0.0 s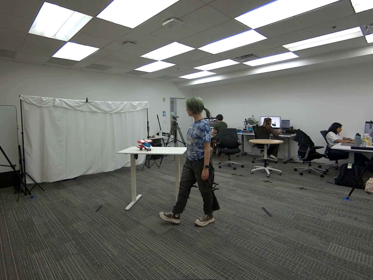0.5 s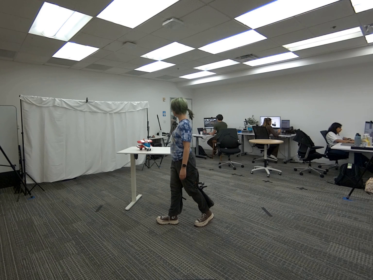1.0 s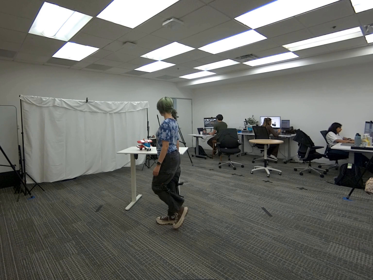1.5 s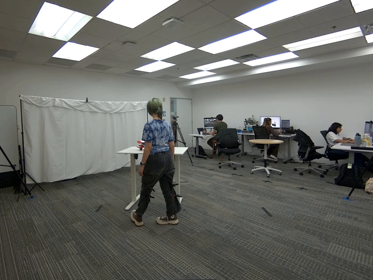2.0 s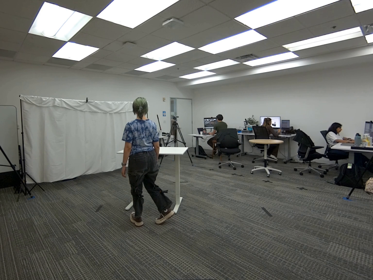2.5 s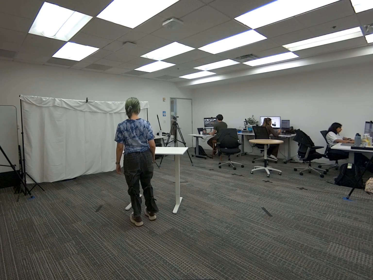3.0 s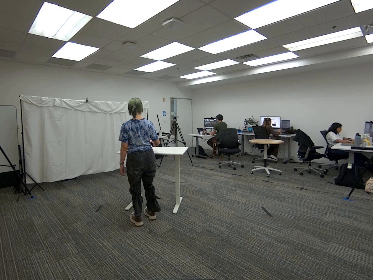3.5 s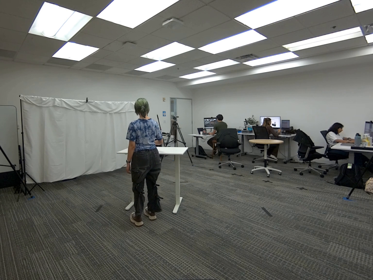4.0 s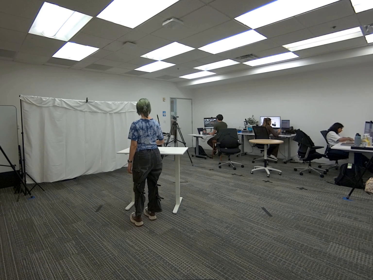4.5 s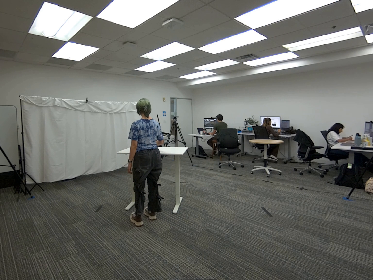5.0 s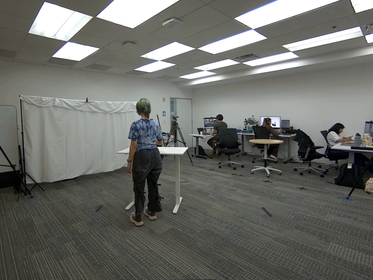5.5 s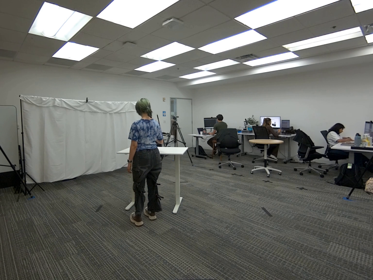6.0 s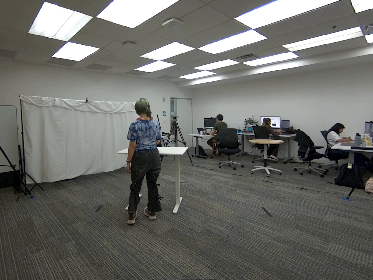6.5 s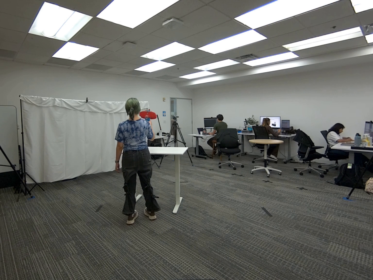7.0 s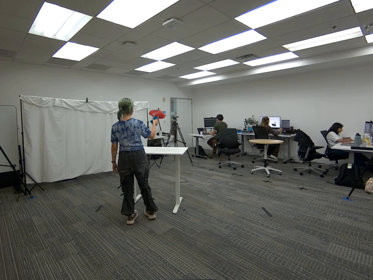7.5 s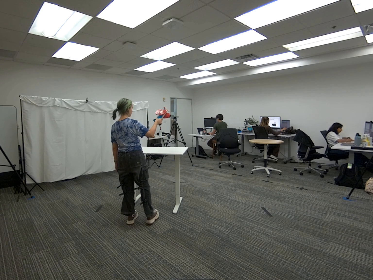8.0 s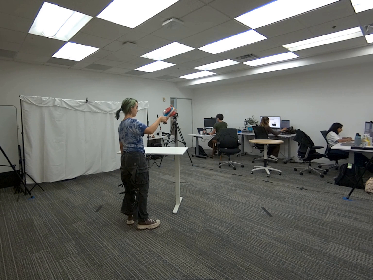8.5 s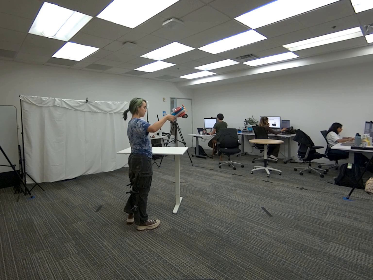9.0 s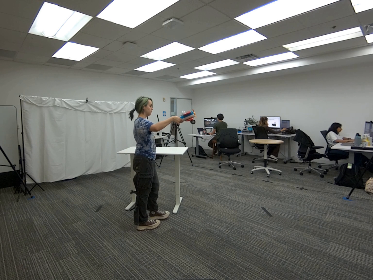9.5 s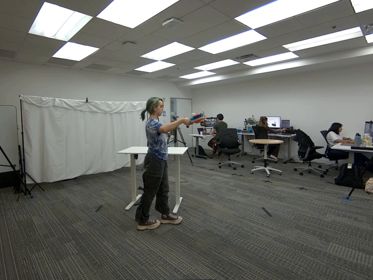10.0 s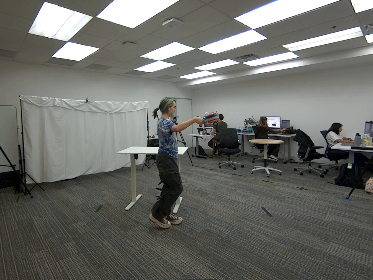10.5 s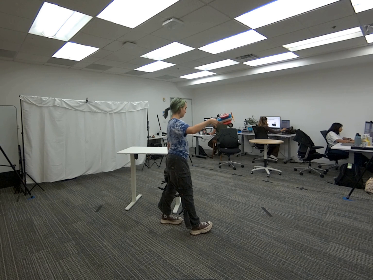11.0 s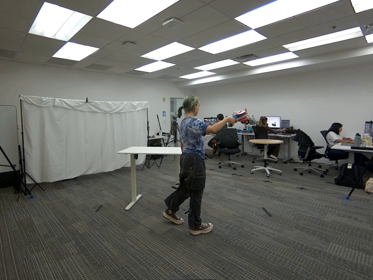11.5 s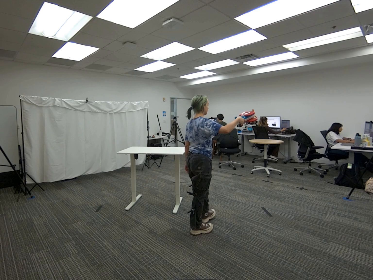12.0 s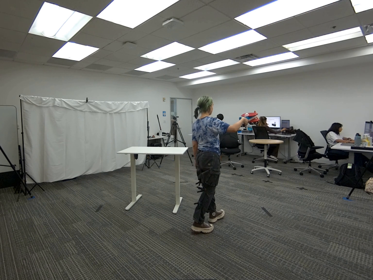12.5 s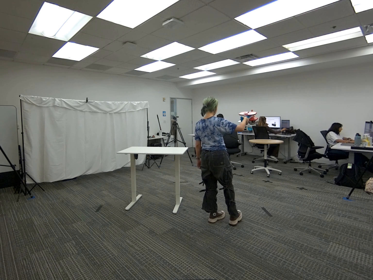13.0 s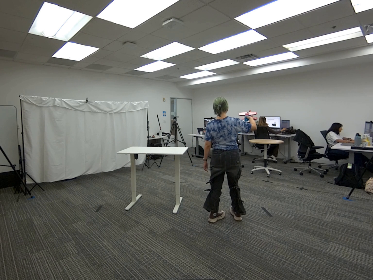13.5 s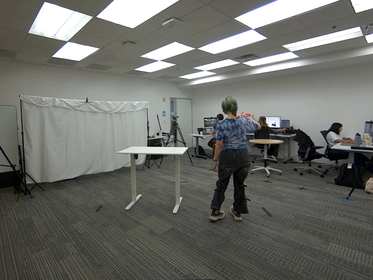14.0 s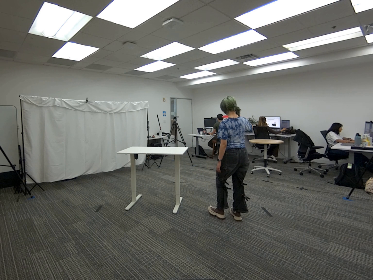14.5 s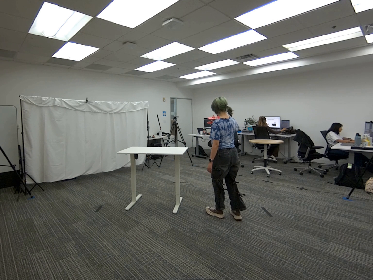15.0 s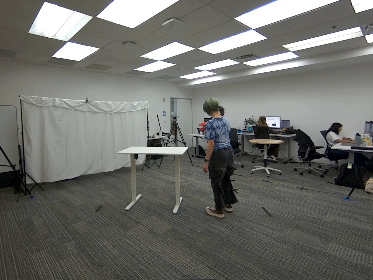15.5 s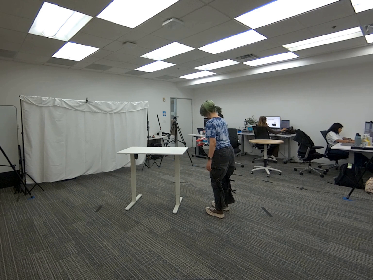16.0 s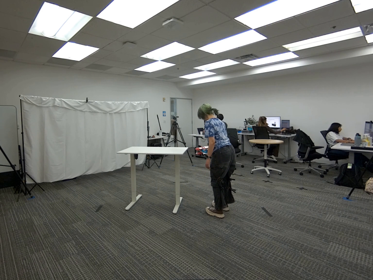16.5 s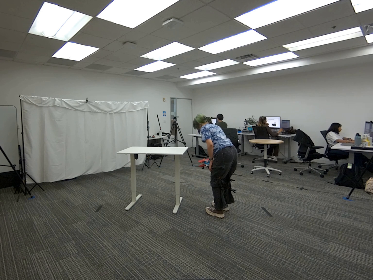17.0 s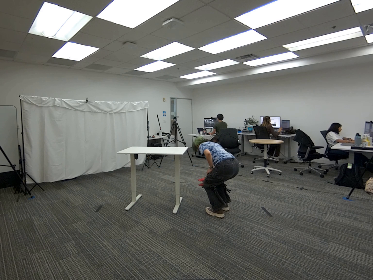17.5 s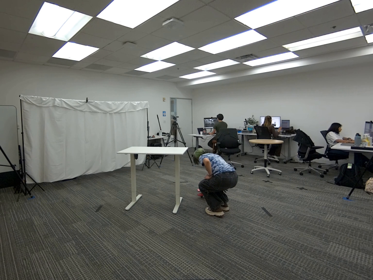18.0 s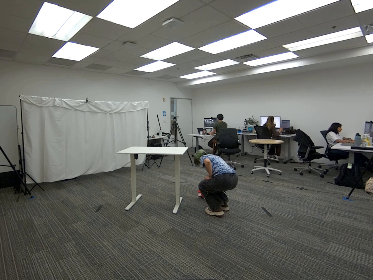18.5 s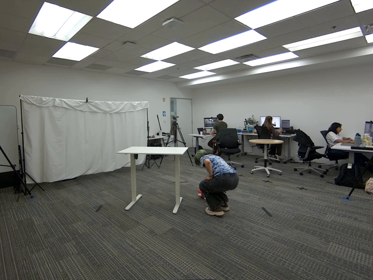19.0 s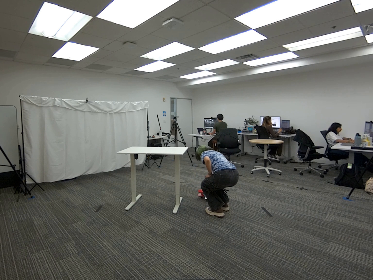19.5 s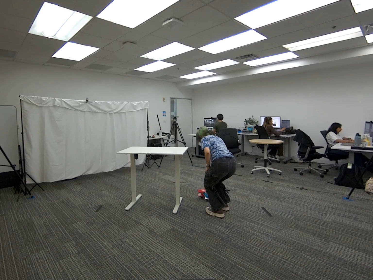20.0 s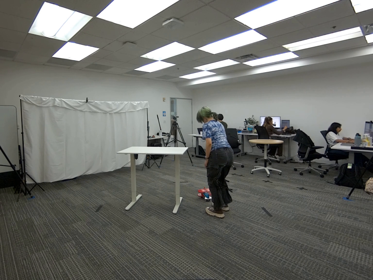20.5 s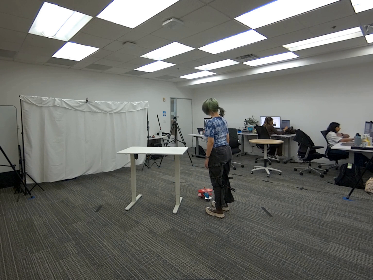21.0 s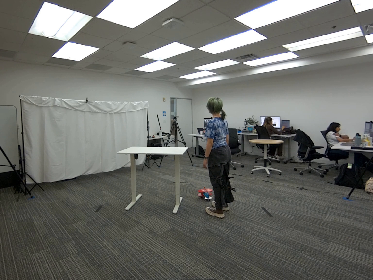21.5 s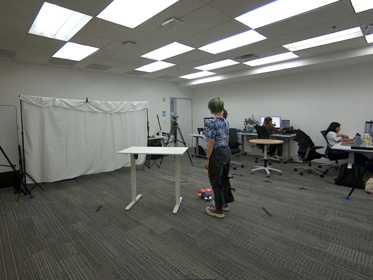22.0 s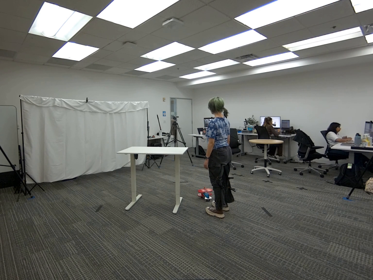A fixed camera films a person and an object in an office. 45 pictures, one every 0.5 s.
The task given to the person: "Walk to the toy airplane on the white desk, pick it up with your right hand, hold it in the air, walk around and place the airplane on the ground.
